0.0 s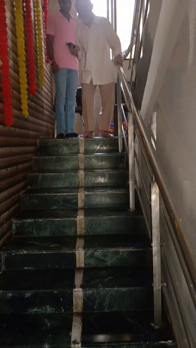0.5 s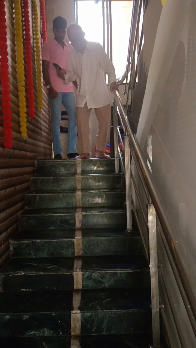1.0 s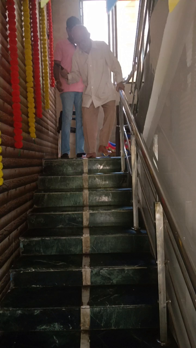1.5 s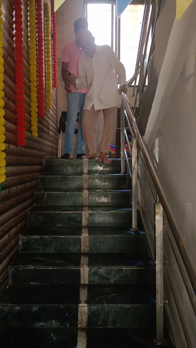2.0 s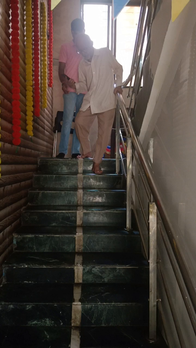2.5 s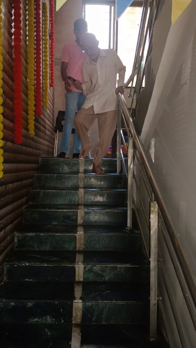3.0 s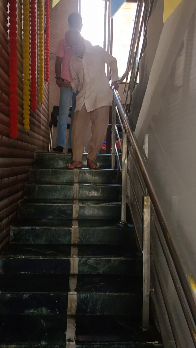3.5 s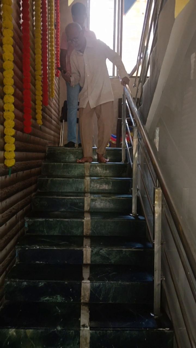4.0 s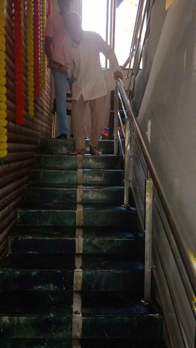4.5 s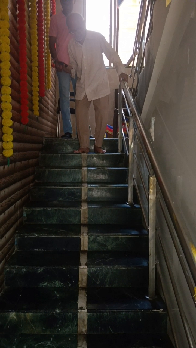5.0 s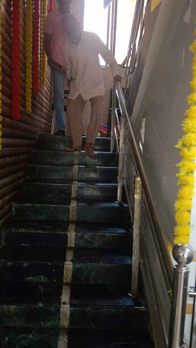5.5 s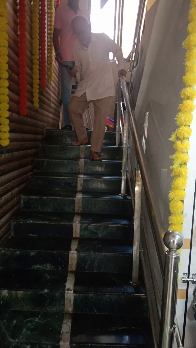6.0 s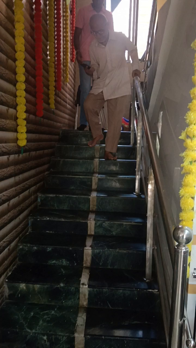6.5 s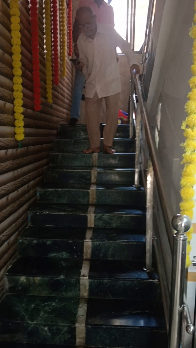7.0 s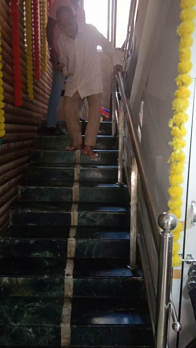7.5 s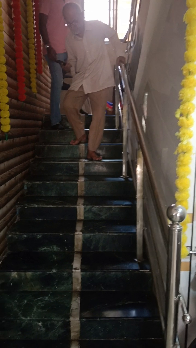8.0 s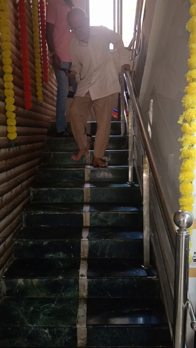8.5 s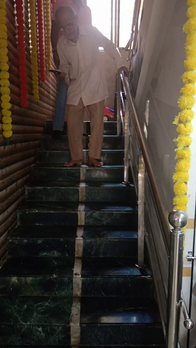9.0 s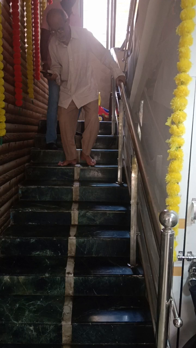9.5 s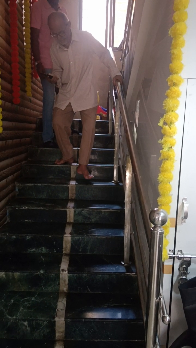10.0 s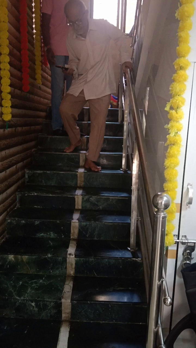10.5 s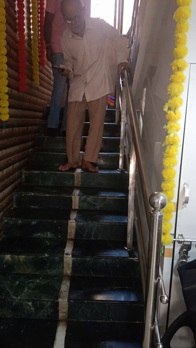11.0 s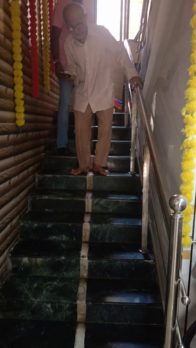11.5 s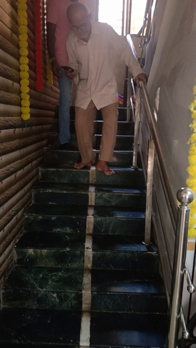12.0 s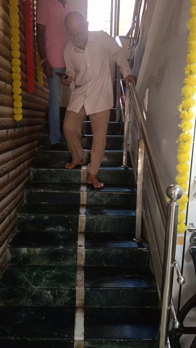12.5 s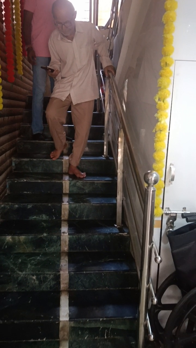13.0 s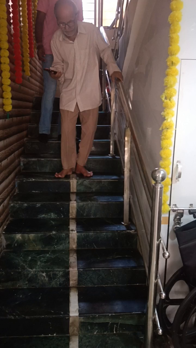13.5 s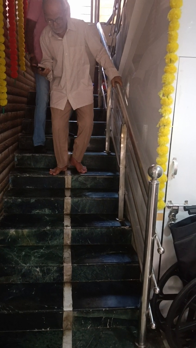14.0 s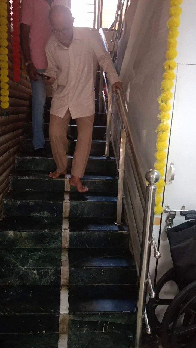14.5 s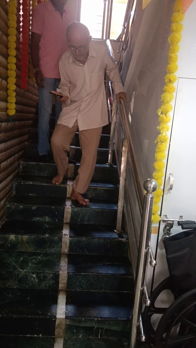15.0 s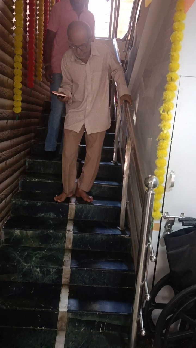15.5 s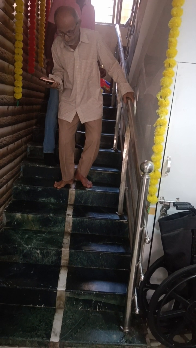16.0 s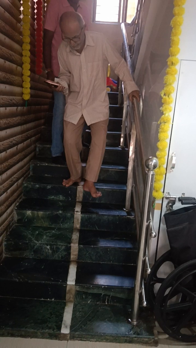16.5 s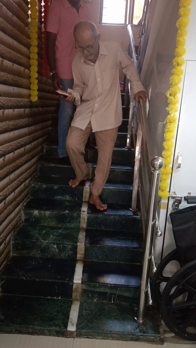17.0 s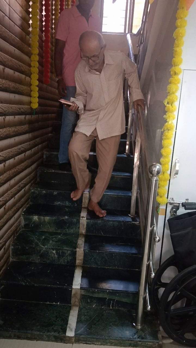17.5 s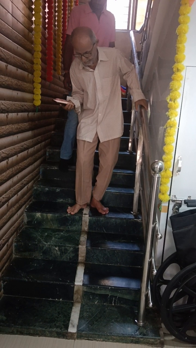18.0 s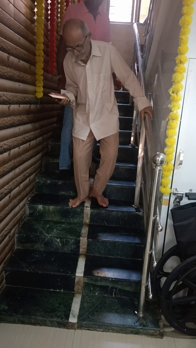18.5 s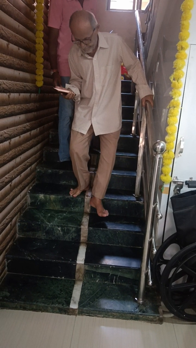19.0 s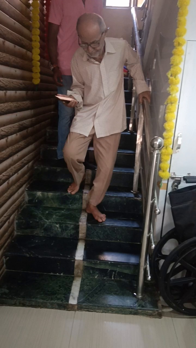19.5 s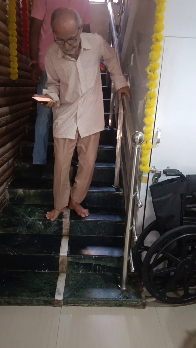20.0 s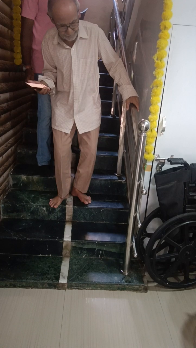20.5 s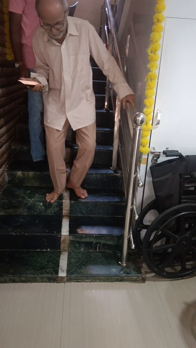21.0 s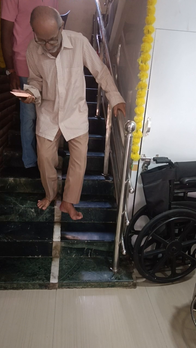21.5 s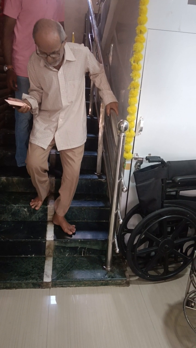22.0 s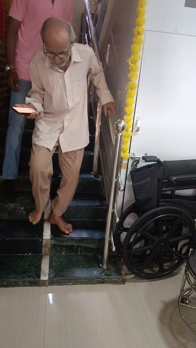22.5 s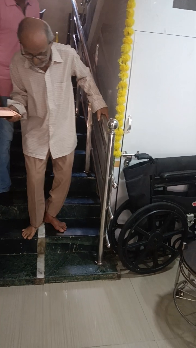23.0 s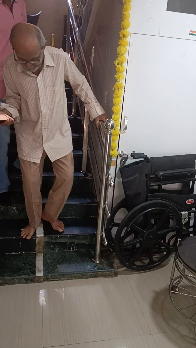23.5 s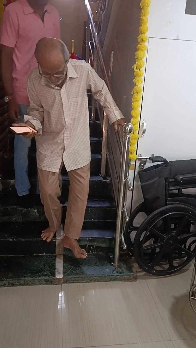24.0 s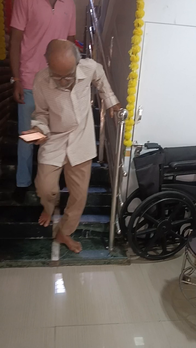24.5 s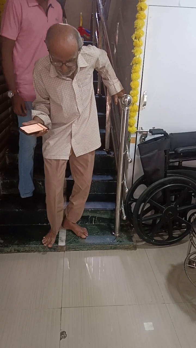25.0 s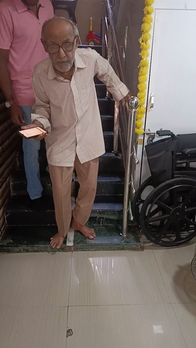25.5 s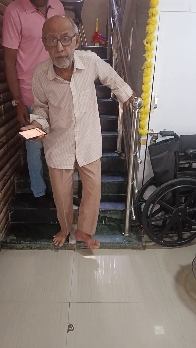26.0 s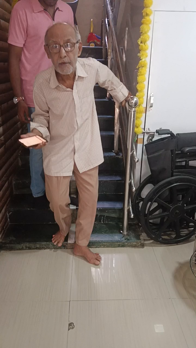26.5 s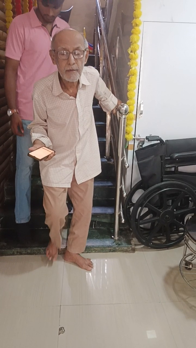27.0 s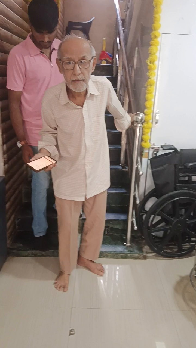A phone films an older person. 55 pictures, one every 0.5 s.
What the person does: Going down stairs.
